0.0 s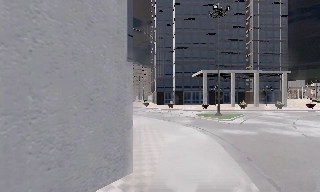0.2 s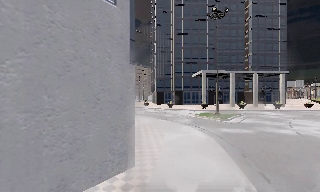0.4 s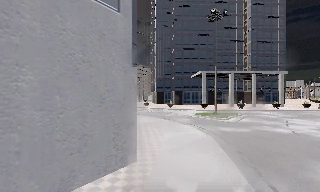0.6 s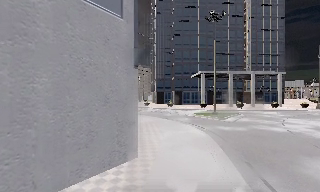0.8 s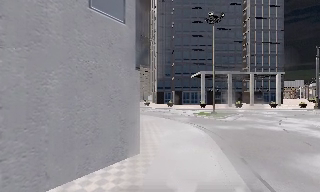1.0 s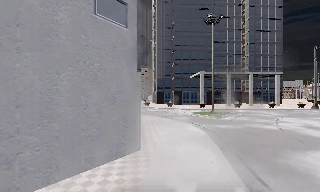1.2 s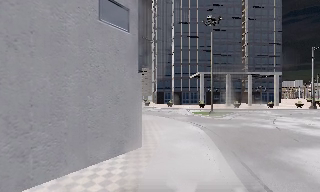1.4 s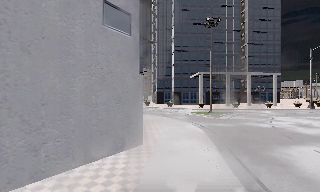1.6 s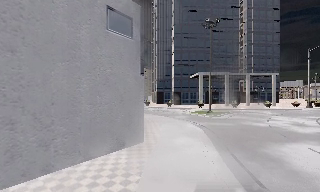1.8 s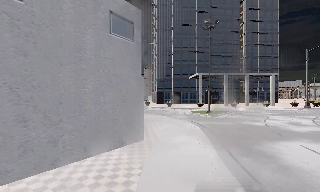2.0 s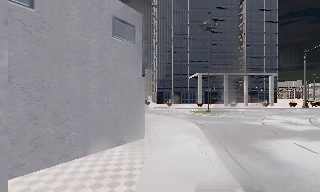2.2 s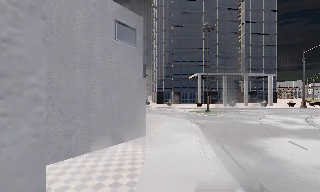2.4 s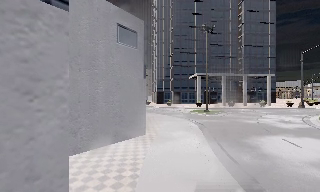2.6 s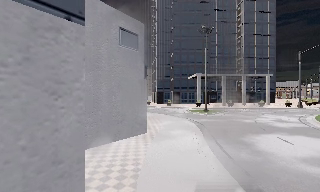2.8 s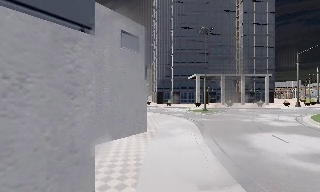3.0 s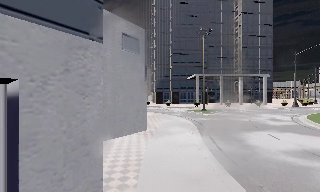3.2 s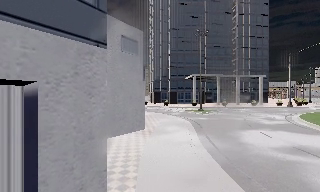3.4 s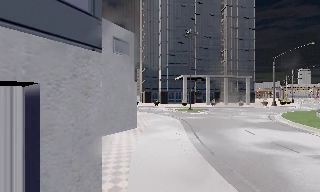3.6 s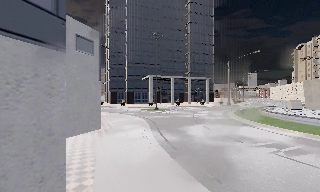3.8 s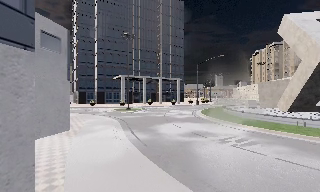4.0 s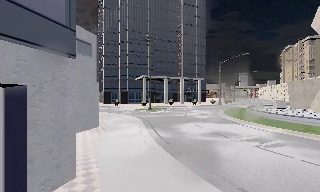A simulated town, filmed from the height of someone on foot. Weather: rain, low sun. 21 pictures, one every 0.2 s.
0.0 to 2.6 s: The camera travels backward, about 5 m, so what stands in front gets smaller.
2.6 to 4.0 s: The camera swings to its right by about 20 degrees, and the scene slides to the left. It travels backward, about 2.5 m, so what stands in front gets smaller.
The film runs backward here.
